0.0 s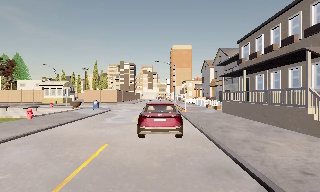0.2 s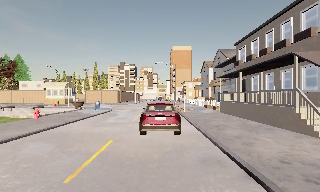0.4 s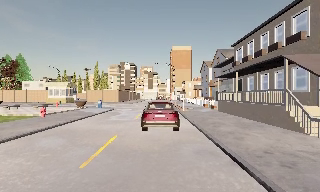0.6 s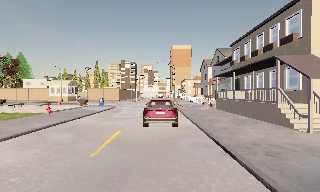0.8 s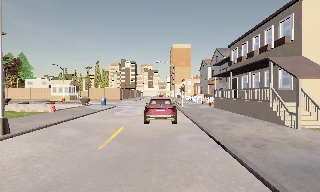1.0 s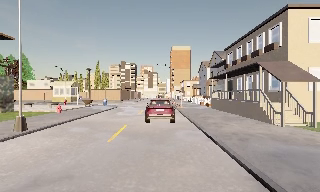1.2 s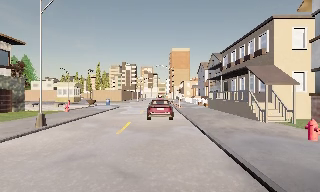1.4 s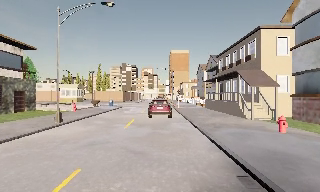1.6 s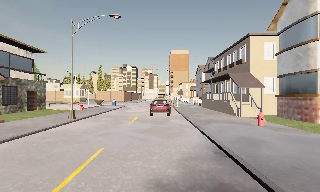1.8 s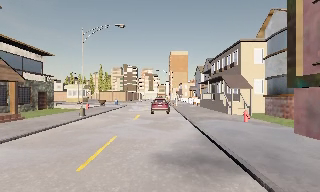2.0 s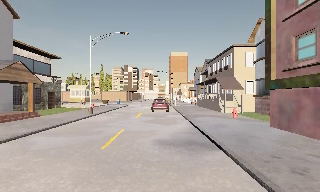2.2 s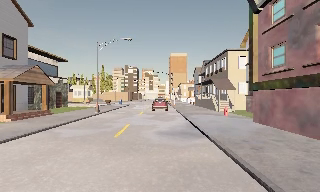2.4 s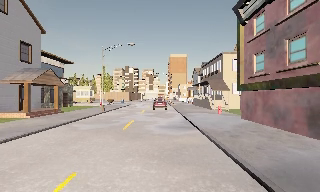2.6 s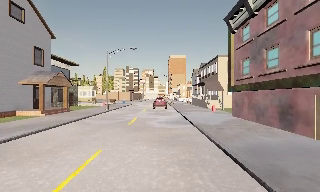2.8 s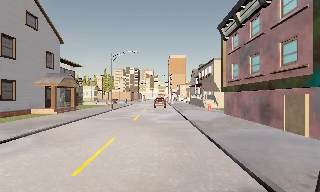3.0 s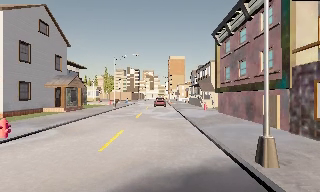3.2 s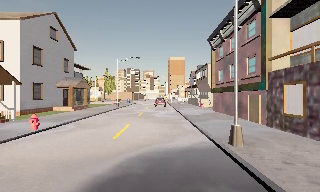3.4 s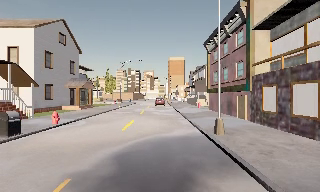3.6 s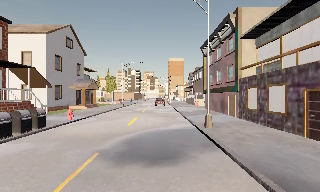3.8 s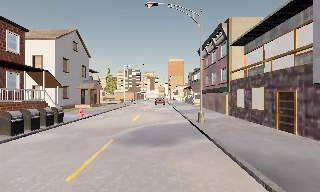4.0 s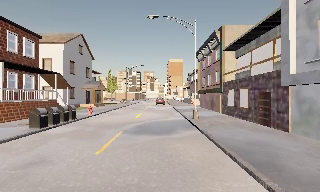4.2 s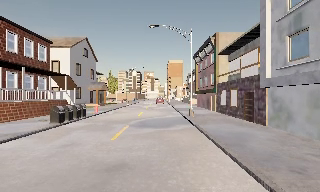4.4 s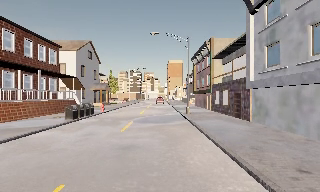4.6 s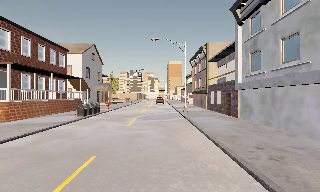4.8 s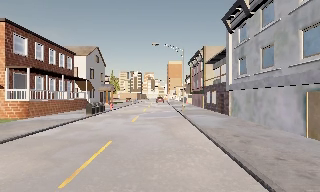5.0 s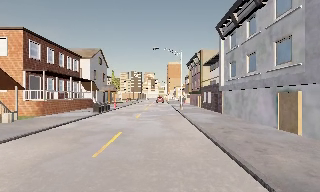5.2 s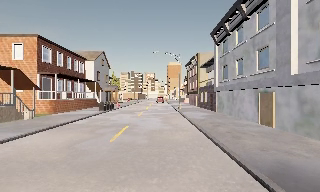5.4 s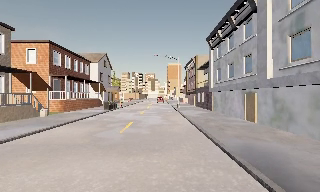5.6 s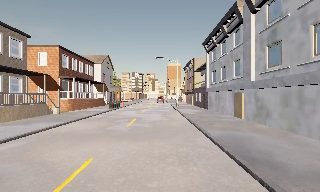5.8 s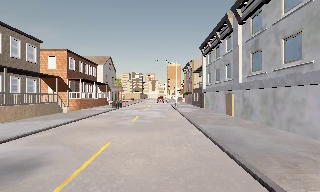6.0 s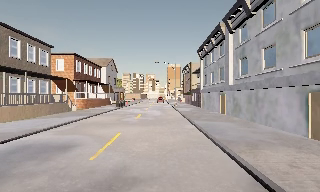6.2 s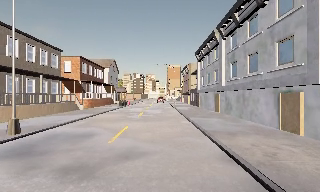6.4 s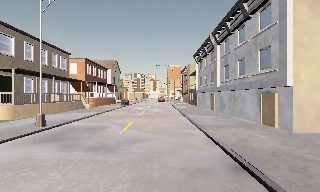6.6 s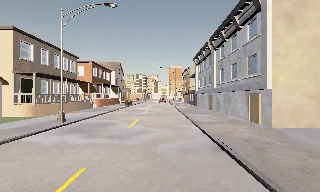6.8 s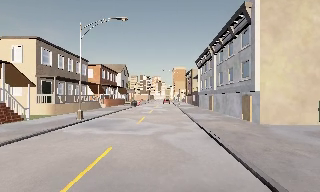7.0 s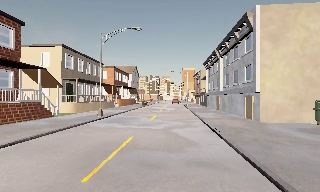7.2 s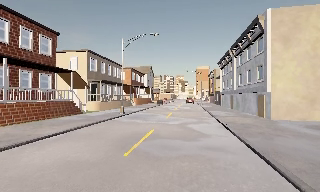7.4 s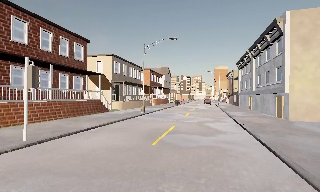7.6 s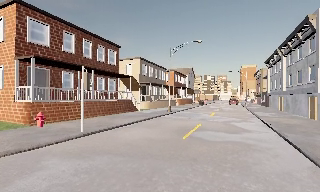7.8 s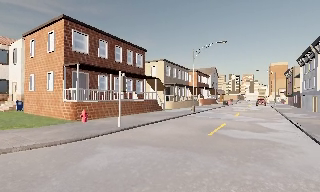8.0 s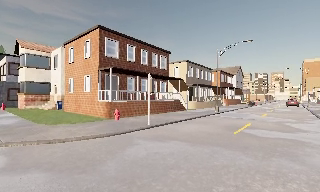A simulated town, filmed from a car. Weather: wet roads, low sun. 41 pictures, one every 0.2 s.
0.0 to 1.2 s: The camera travels backward, about 4.5 m, so what stands in front gets smaller. It gains speed.
1.2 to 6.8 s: The camera travels backward, about 45 m, so what stands in front gets smaller.
6.8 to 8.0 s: The camera pans to its left, which is counterclockwise from overhead, by about 35 degrees. It travels backward, about 7 m. It loses speed.
The film runs backward here.
